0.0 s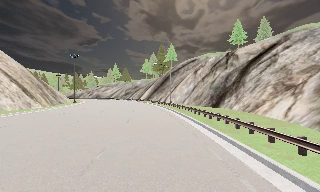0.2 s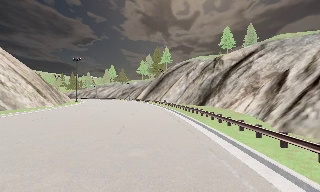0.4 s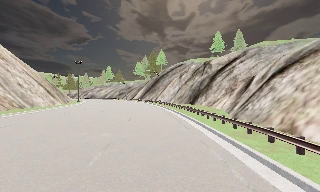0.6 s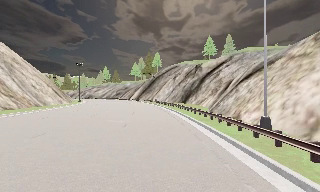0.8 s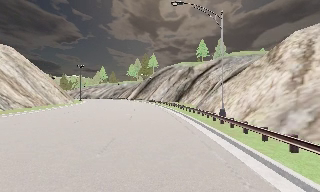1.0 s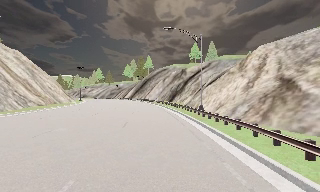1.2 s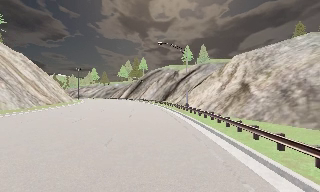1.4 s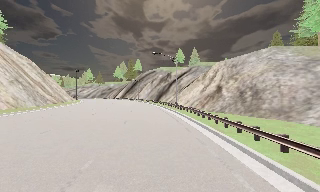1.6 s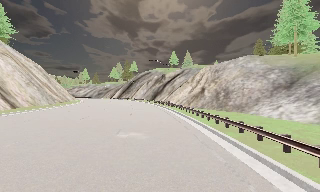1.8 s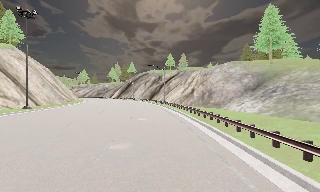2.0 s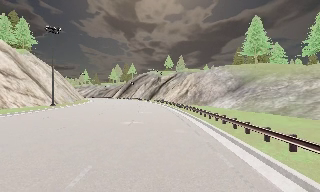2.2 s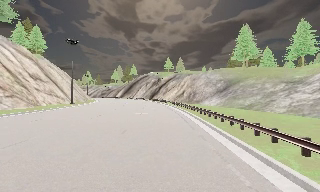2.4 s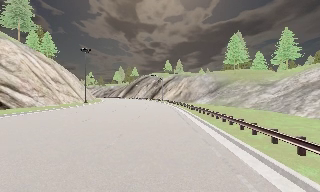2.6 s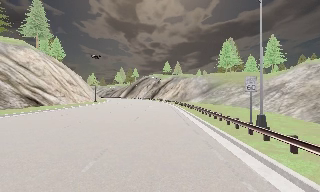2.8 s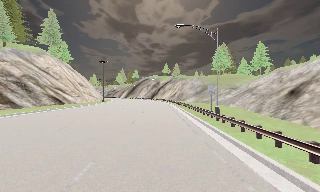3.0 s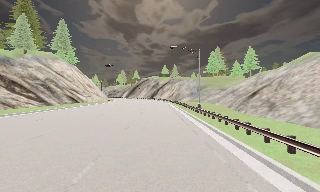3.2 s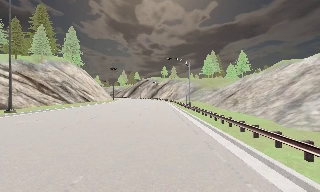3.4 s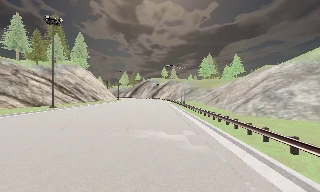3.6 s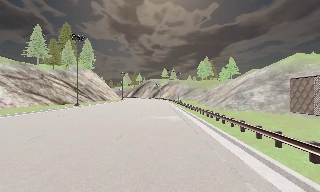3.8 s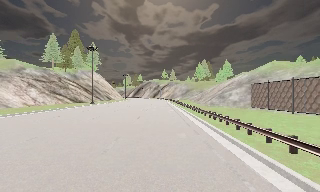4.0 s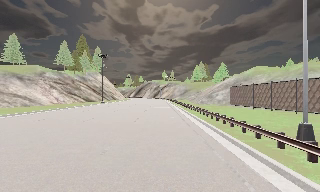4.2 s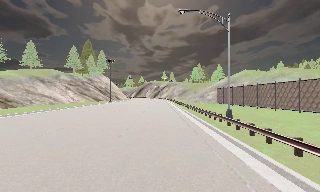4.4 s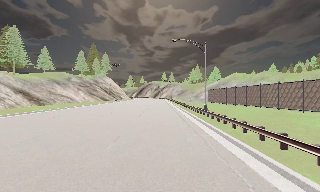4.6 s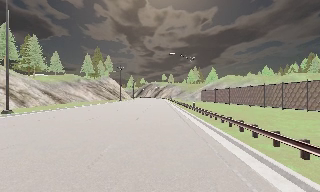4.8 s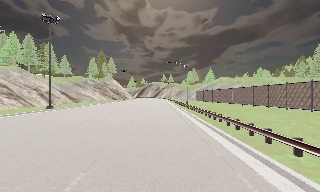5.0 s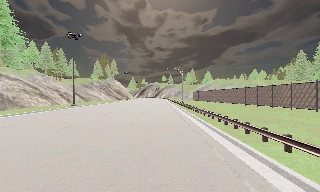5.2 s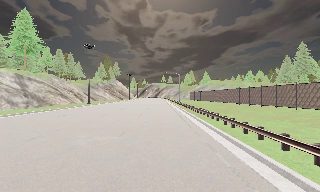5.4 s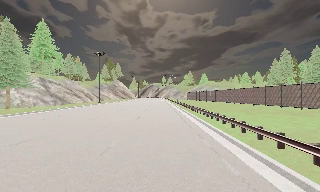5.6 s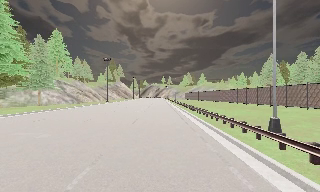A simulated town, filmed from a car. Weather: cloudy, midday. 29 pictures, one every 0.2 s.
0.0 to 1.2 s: The camera pans to its right, which is clockwise from overhead, by about 10 degrees. It travels backward, about 25 m, so what stands in front gets smaller.
1.2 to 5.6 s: The camera travels backward, about 125 m, so what stands in front gets smaller.
The film runs backward here.
